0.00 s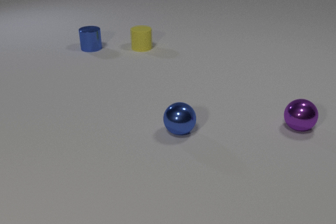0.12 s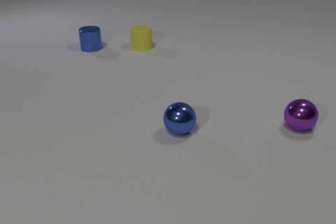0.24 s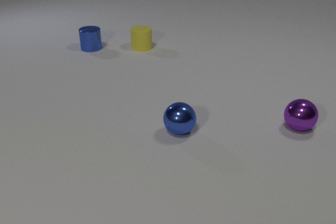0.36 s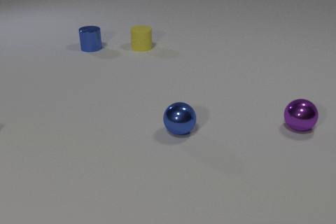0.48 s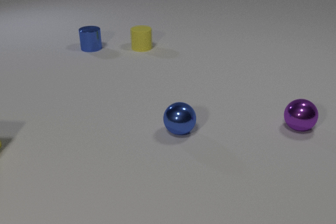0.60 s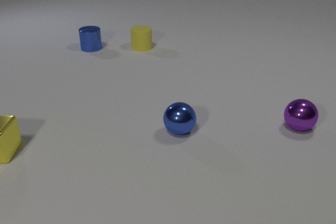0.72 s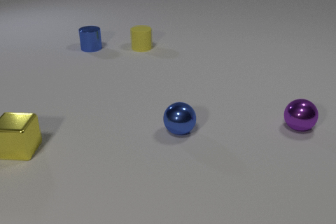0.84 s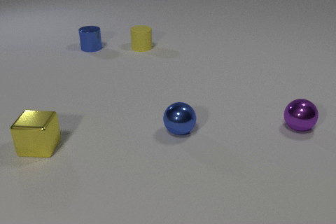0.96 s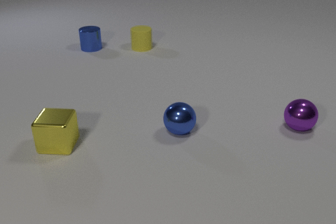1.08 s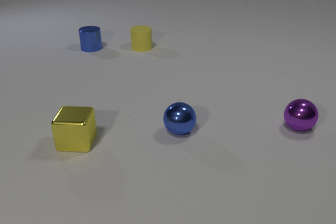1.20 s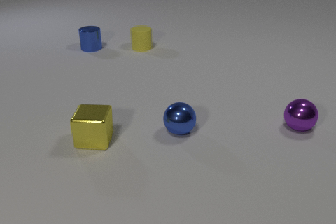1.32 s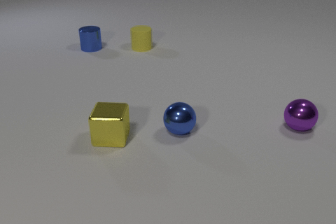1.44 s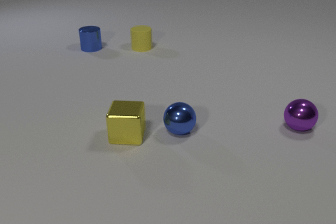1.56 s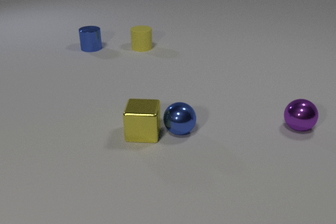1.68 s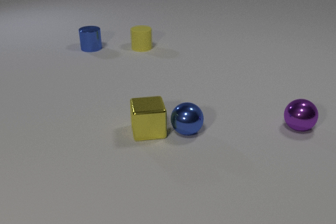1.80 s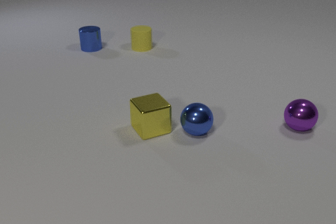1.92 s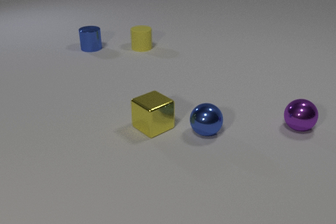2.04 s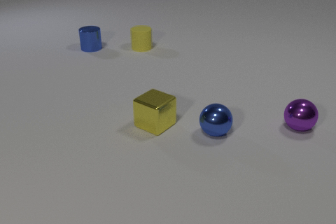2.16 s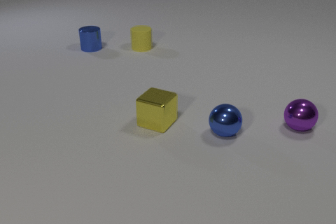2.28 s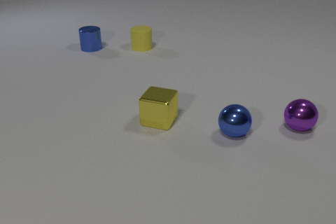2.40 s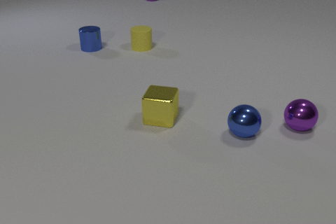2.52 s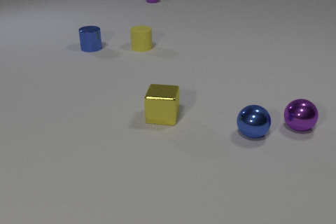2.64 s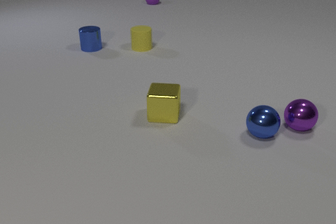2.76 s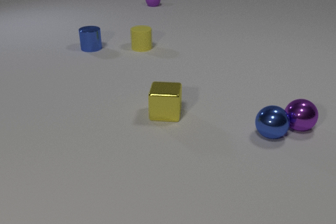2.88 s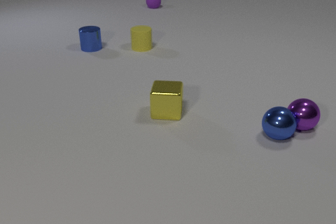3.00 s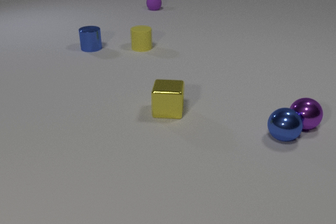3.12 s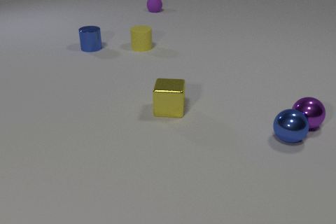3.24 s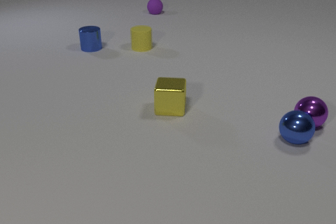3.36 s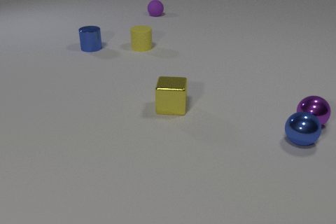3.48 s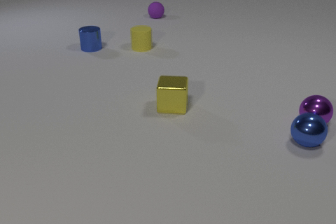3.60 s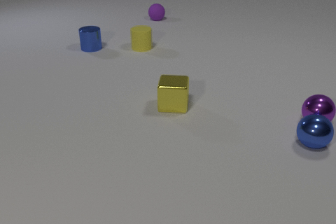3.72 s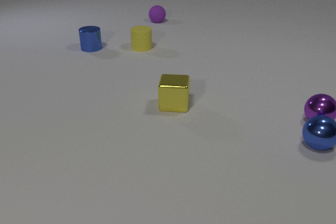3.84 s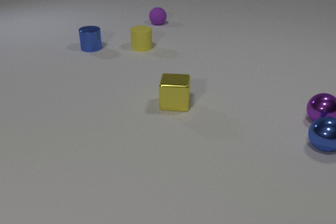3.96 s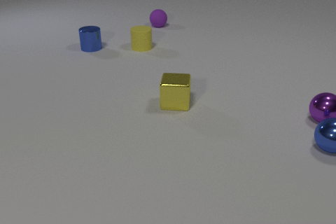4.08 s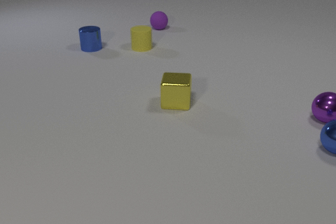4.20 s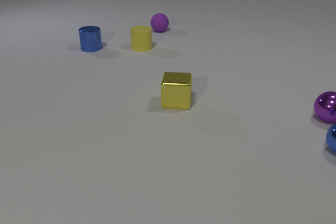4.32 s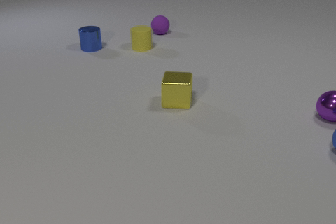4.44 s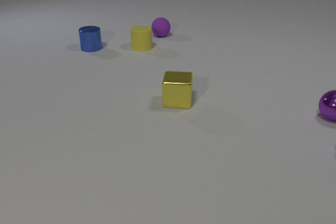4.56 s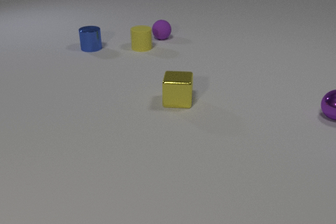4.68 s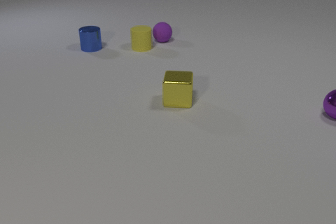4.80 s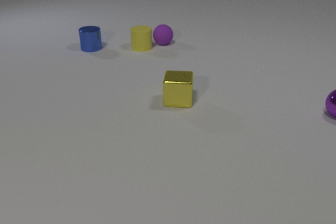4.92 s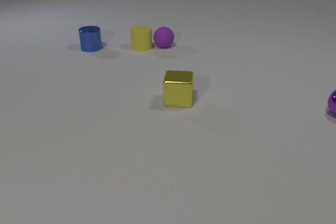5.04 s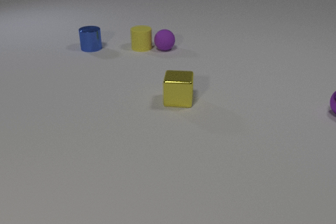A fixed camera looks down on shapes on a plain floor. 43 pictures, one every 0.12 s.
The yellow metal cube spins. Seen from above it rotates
counterclockwise.
The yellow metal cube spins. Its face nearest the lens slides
to the right.
0.00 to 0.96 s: The yellow metal cube comes in at the left edge, slides to the right.
0.96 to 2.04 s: The yellow metal cube slides to the right, spins counterclockwise seen from above by about 60 degrees, its near face sliding to the right. The blue metal sphere rolls to the right. The yellow metal cube and the blue metal sphere collide.
2.04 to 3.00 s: The yellow metal cube slides away from the camera and to the right, spins so that its near face slides to the right, counterclockwise seen from above. The blue metal sphere rolls to the right. The purple rubber sphere comes in at the top edge, rolls toward the camera. The blue metal sphere and the purple metal sphere collide.
3.00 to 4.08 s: The yellow metal cube slides away from the camera and to the right. The blue metal sphere rolls to the right. The purple metal sphere rolls away from the camera and to the right. The purple rubber sphere rolls toward the camera.
4.08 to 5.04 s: The blue metal sphere rolls to the right, leaves at the right edge. The purple metal sphere rolls away from the camera and to the right. The purple rubber sphere rolls toward the camera.
How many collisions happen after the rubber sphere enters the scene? 1.
Are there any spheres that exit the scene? yes.
Are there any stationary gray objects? no.
